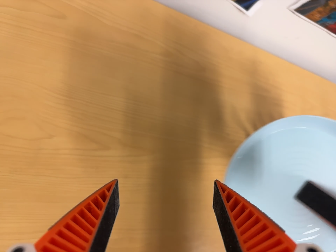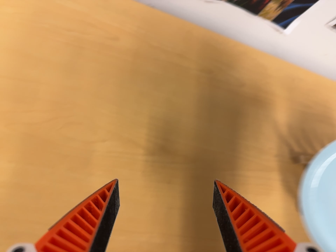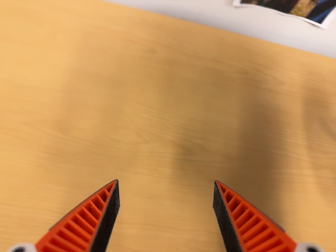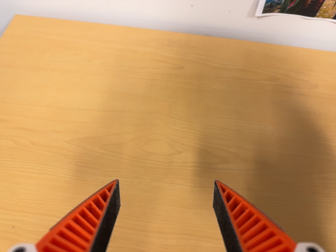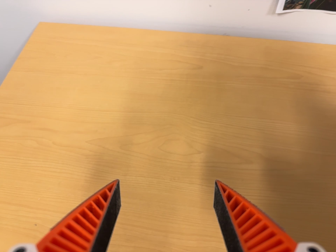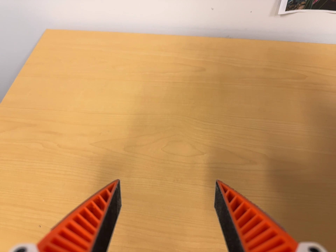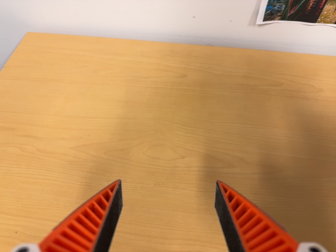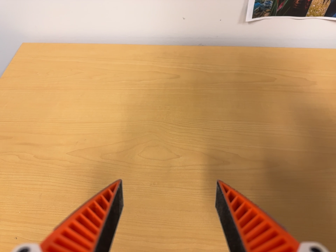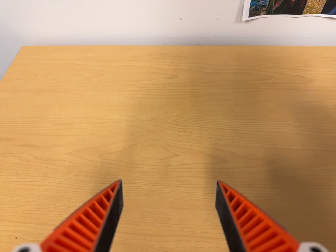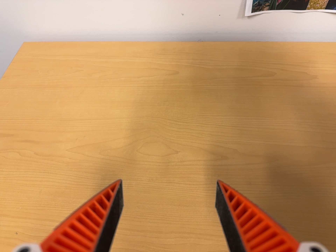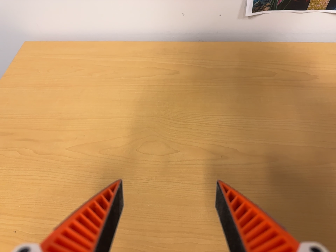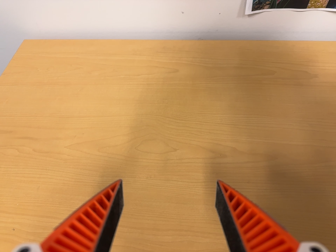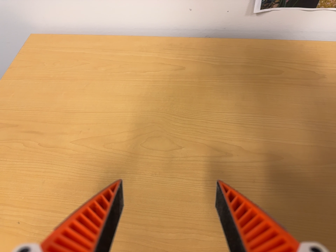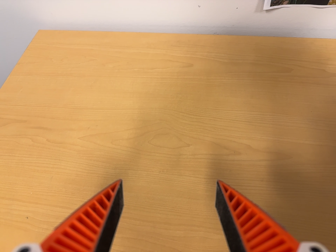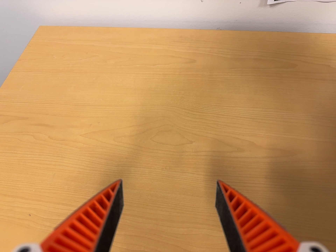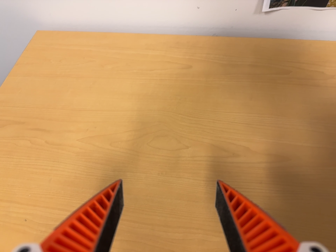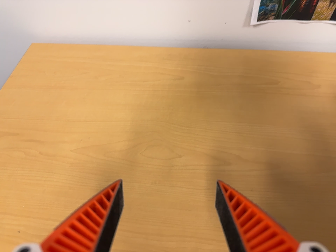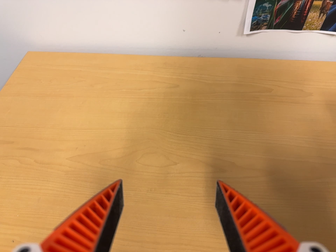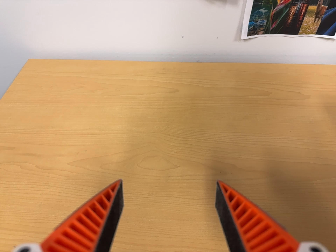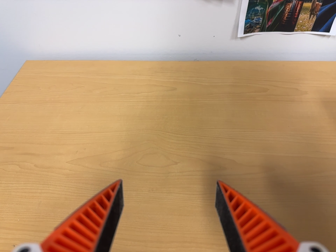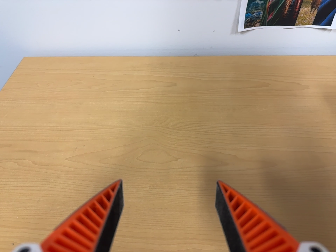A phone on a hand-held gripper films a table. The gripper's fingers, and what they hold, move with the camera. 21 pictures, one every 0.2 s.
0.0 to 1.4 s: The camera pans to its left by about 30 degrees. It travels toward the bottom of its view and backward, about 14 cm. Its aim tips toward the top of its view by about 25 degrees. It rolls about its line of sight by about 10 degrees, and the scene rotates counterclockwise.
1.4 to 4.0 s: The camera shifts only a little, or ends up much as it began.
The film runs forward here.
